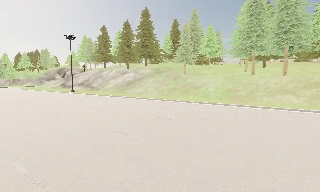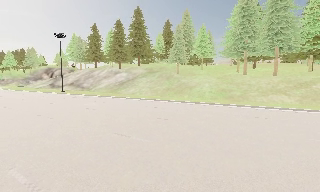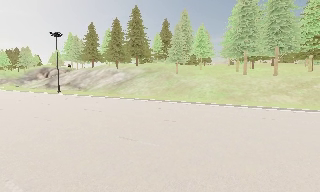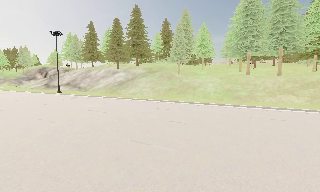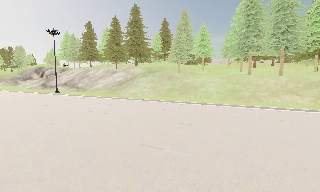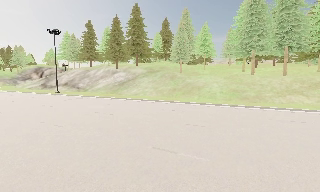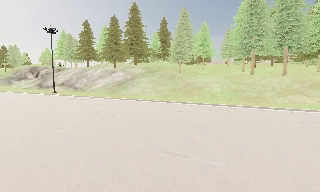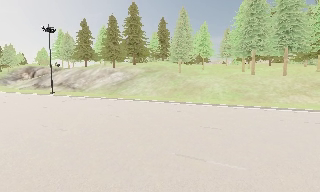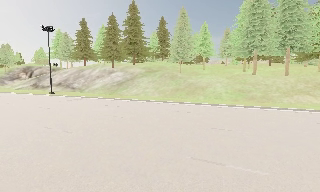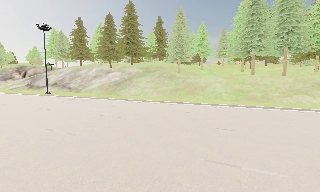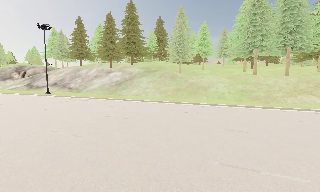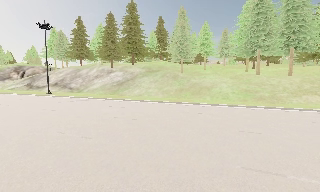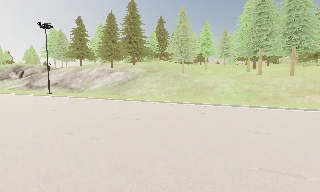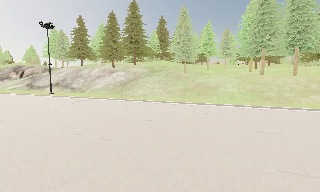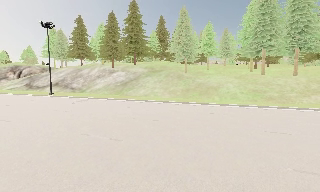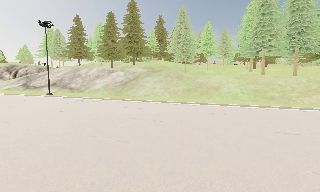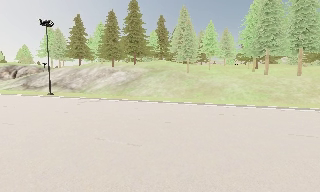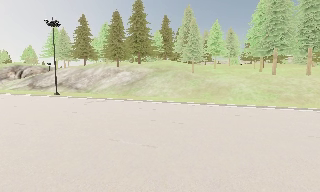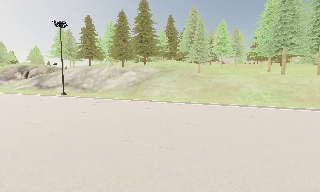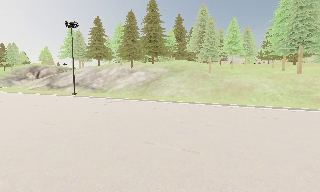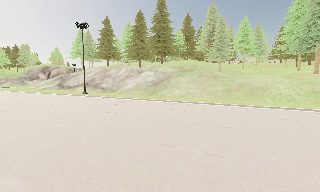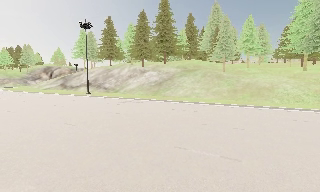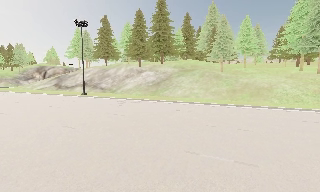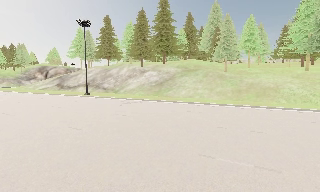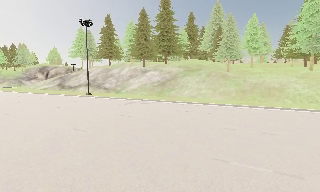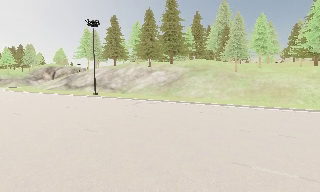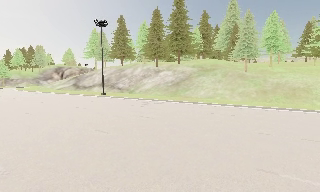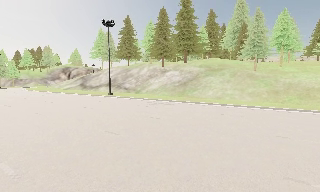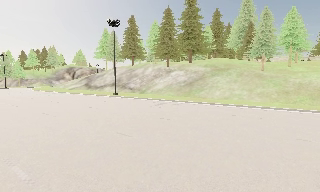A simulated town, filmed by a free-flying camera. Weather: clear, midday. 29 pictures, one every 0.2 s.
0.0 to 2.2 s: The camera pans to its right, which is clockwise from overhead, by about 10 degrees. It travels to its left and forward, about 6 m, so close, fixed things drift to the right.
2.2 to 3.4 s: The camera travels to its left, about 3 m, so close, fixed things drift to the right.
3.4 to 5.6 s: The camera swings to its left by about 10 degrees, and the scene slides to the right. It travels to its left and forward, about 5 m, so close, fixed things drift to the right.
The film runs backward here.
